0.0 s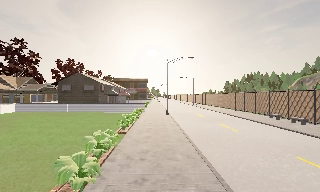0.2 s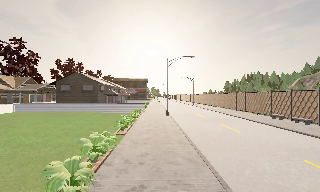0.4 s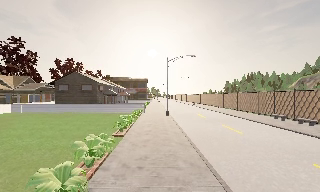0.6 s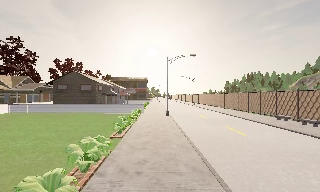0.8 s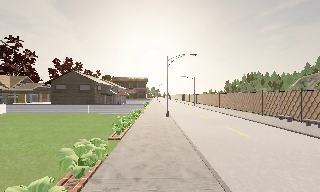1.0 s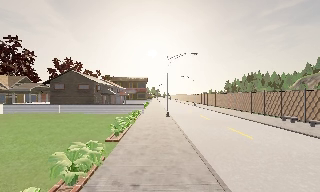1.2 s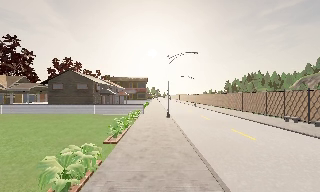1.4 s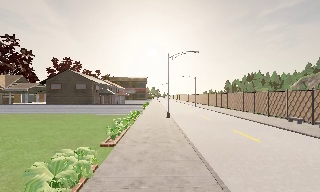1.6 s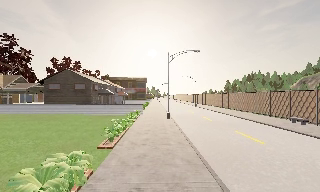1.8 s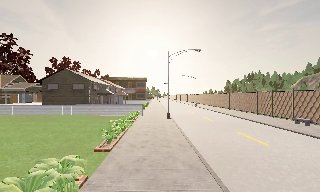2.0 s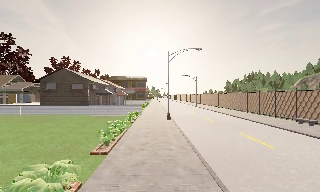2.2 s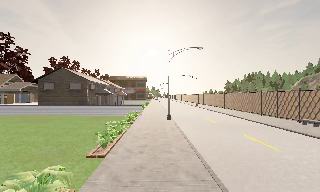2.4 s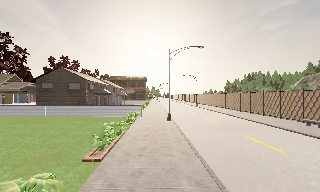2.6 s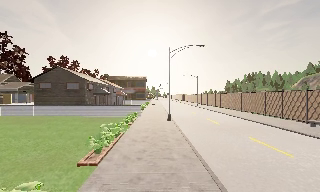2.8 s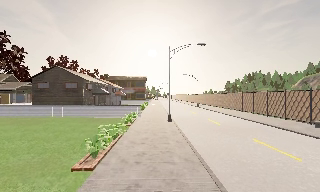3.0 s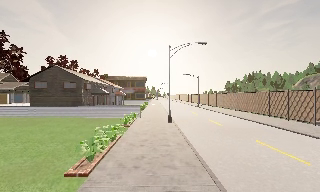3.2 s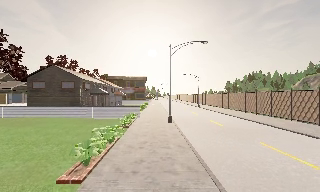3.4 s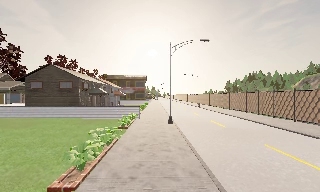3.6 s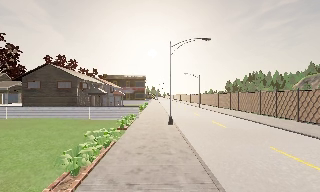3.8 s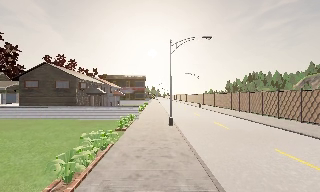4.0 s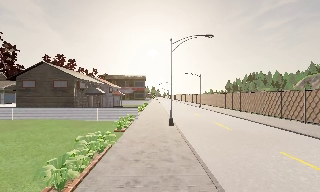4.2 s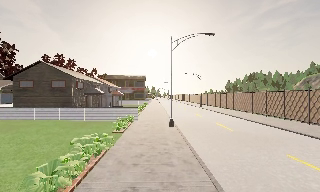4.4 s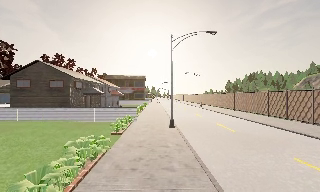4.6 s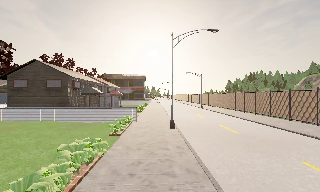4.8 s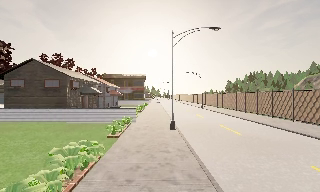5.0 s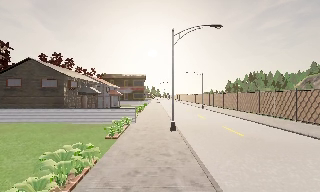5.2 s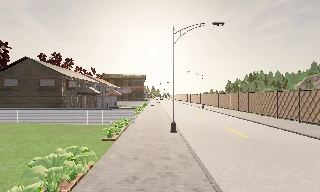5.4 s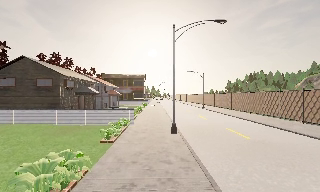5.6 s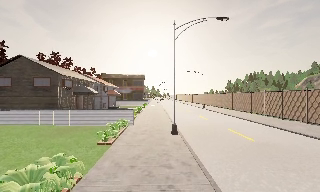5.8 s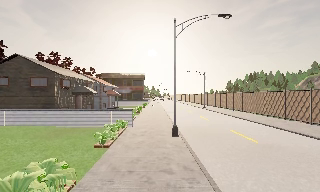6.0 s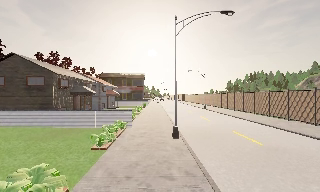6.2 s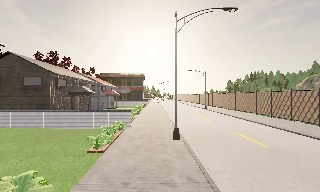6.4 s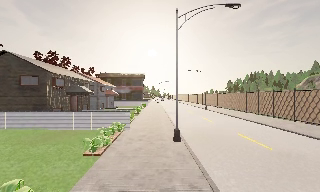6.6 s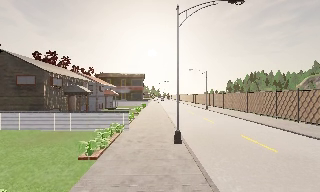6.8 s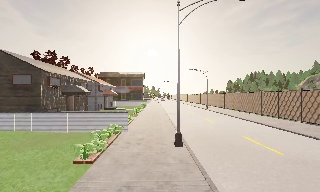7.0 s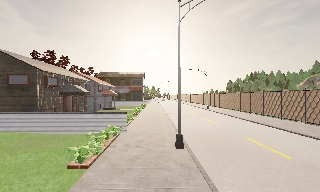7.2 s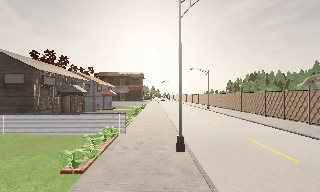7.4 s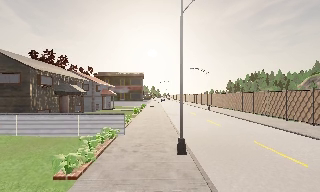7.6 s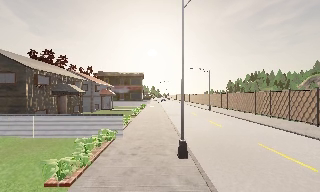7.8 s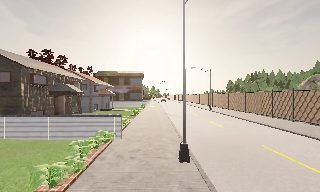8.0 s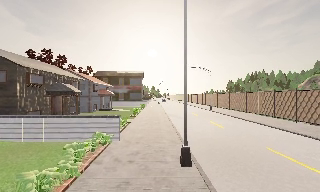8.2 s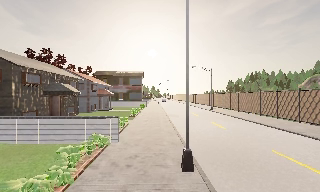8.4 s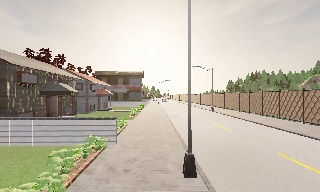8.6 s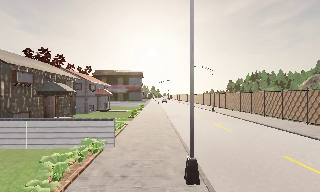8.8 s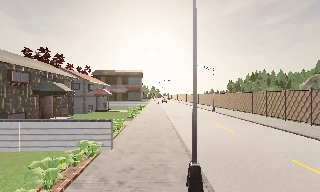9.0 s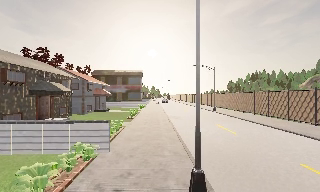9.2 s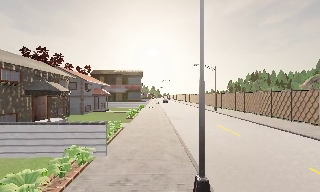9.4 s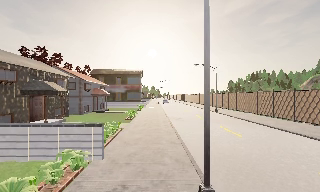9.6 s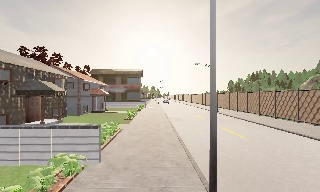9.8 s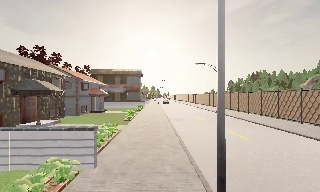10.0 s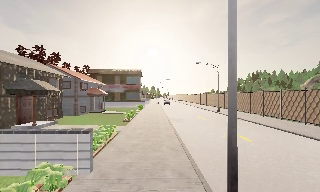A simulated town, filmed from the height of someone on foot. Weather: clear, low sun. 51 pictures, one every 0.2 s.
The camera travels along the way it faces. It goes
forward.
0.0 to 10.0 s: The camera travels forward, about 19 m, so what stands in front looms larger.
The film runs forward here.
